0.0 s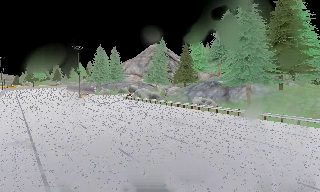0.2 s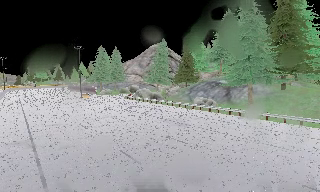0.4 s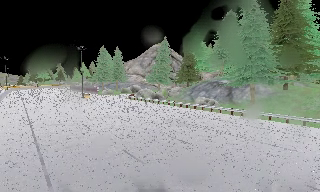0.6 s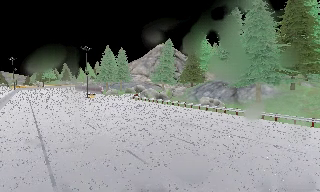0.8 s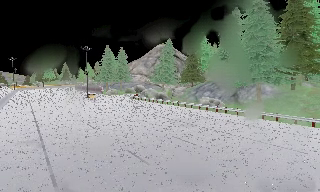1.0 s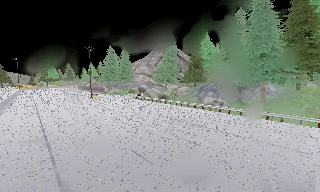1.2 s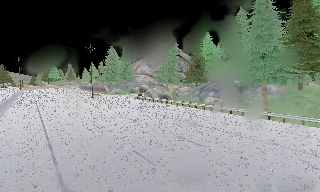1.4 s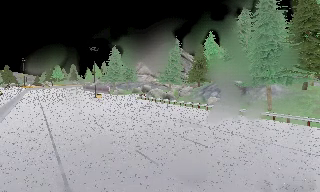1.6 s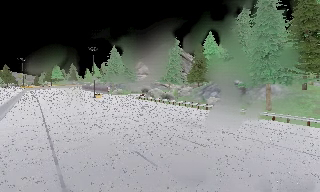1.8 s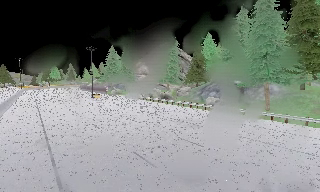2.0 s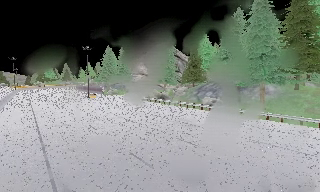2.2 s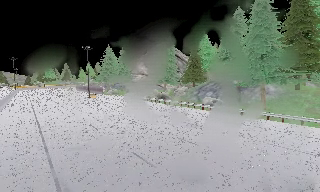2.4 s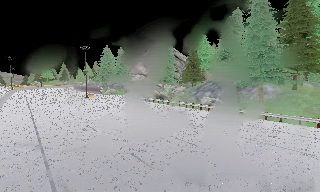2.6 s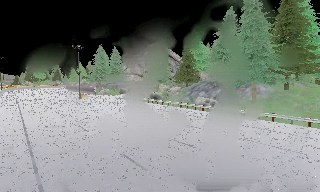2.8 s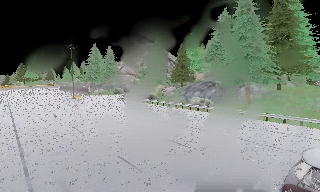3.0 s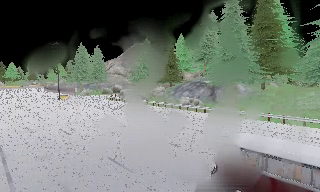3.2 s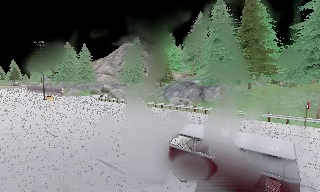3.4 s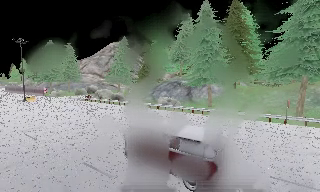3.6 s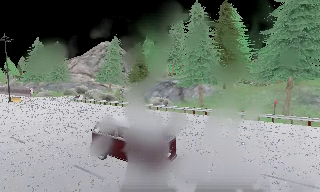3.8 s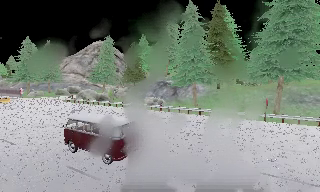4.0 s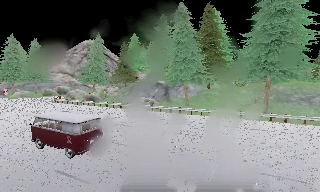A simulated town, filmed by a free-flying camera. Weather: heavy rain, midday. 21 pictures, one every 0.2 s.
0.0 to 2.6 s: The camera travels forward, about 0.5 m, so what stands in front looms larger.
2.6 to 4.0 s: The scene slides to the left, as the camera pans about 20 degrees to its right.
The film runs forward here.
